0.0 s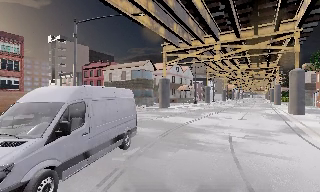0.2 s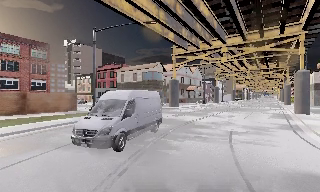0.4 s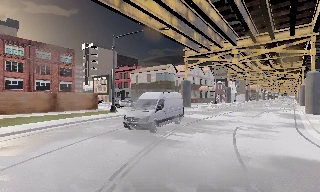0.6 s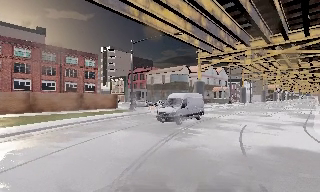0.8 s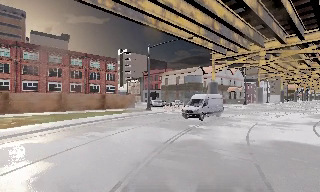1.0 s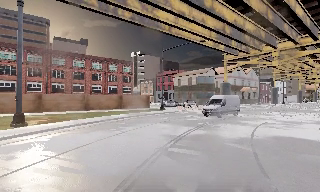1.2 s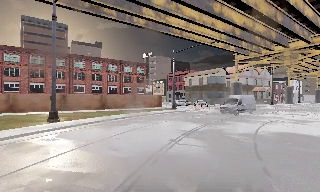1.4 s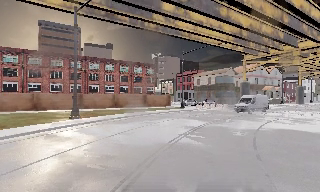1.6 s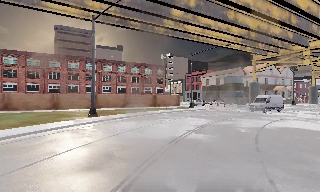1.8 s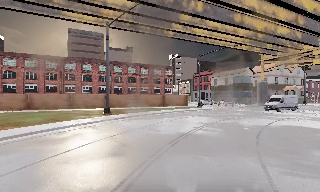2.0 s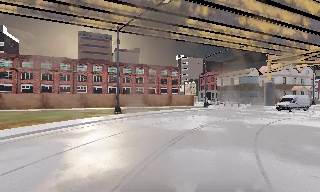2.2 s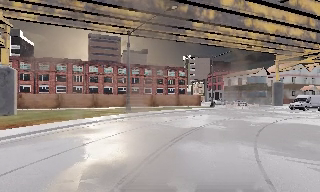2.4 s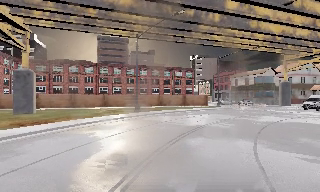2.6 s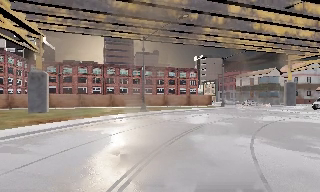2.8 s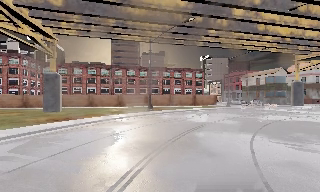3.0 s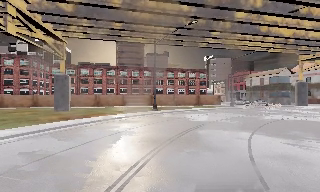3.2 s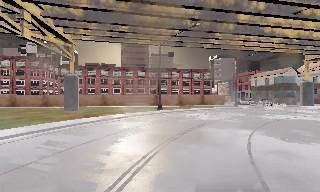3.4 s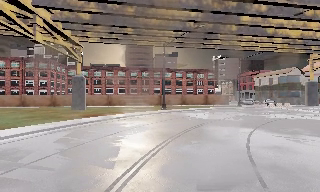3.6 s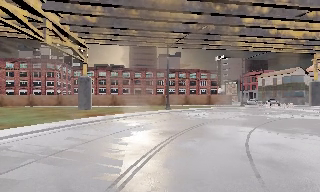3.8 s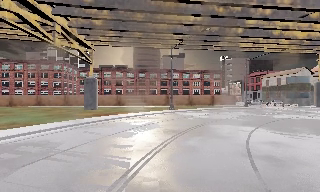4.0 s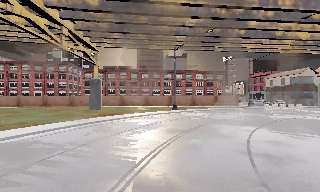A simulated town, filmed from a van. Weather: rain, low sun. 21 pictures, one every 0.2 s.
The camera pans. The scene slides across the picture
to the right.
The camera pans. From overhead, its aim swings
counterclockwise.
0.0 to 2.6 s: The scene slides to the right, as the camera pans about 45 degrees to its left. It travels backward, about 17 m. It loses speed.
2.6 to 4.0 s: The camera travels backward, about 4.5 m, so what stands in front gets smaller. It loses speed.
The film runs backward here.
